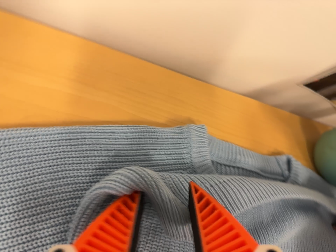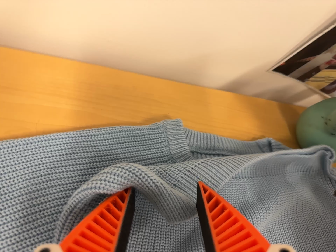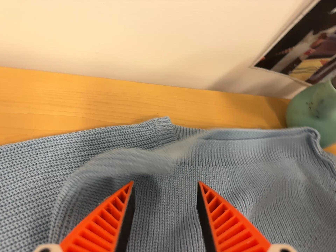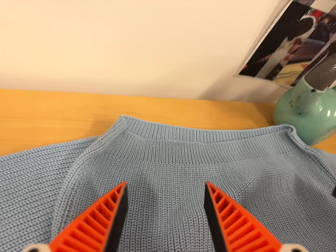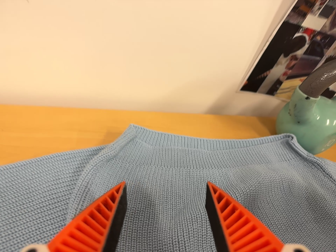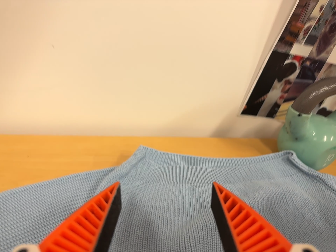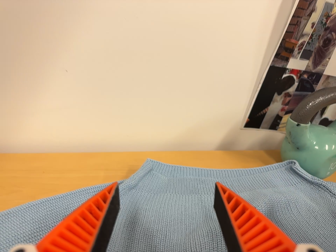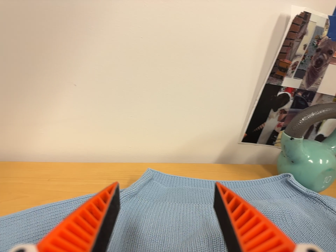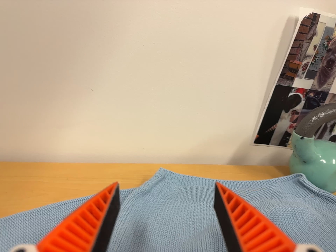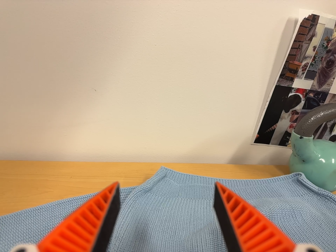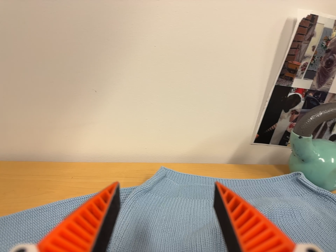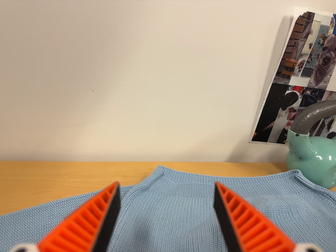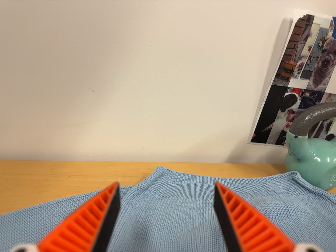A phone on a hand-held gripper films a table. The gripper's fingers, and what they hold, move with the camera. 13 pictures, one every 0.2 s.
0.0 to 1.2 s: The camera pans to its left by about 10 degrees. It travels backward, toward the bottom of its view and to its right, about 22 cm. Its aim tips toward the top of its view by about 35 degrees. It rolls about its line of sight by about 25 degrees, and the scene rotates counterclockwise.
1.2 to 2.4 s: The camera travels backward, about 6 cm, so what stands in front gets smaller.
The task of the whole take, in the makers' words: fold up.
The film runs forward here.
